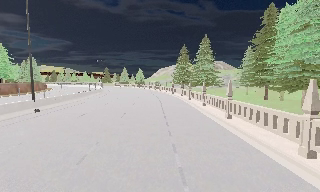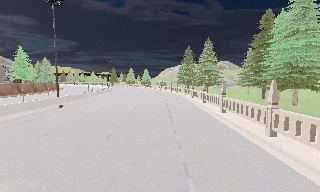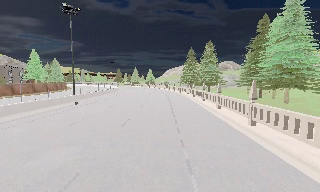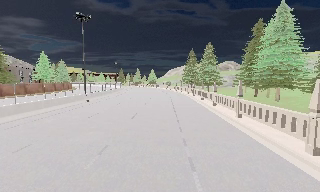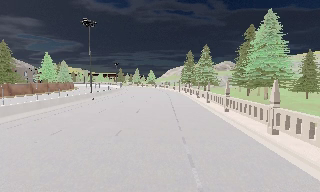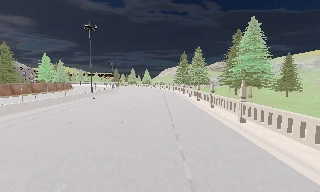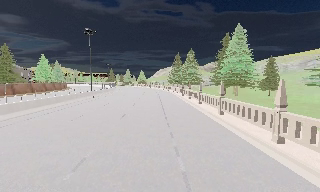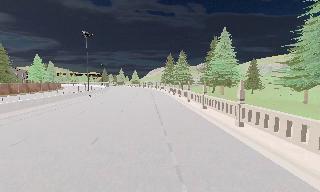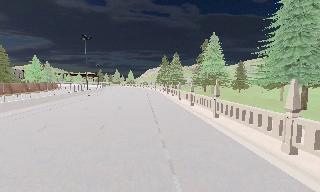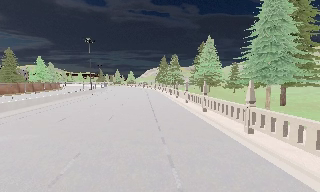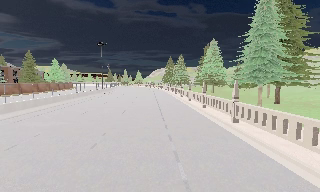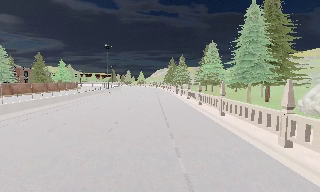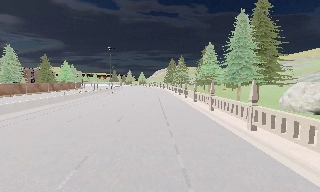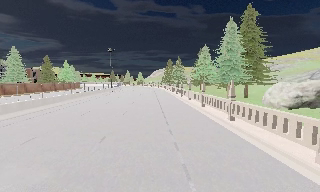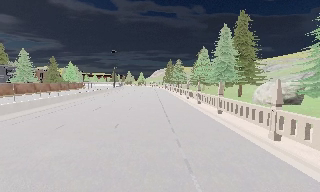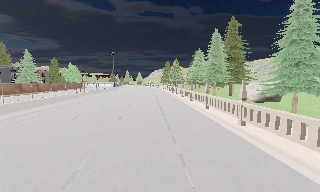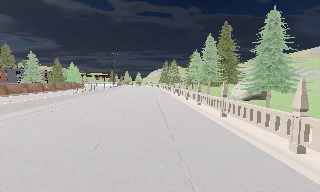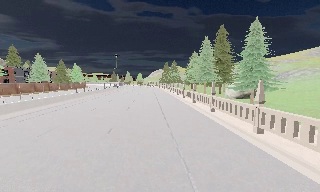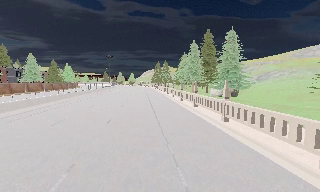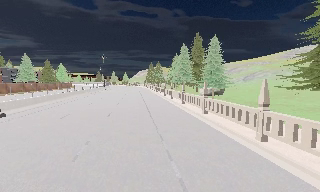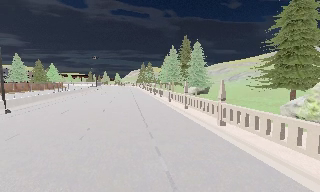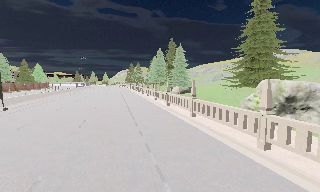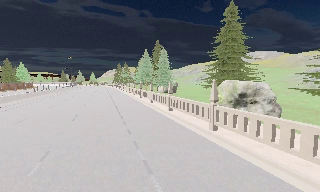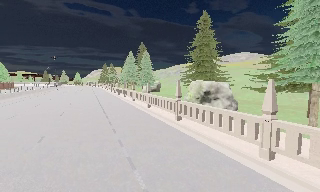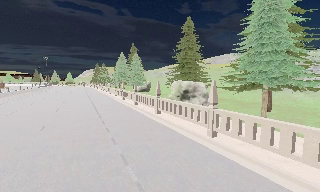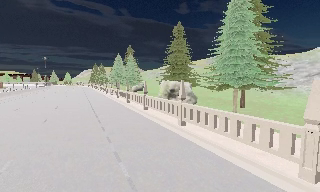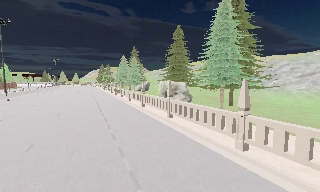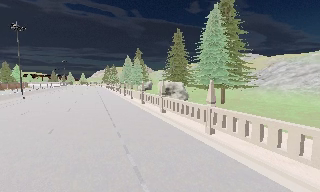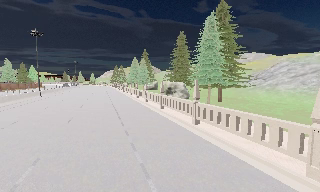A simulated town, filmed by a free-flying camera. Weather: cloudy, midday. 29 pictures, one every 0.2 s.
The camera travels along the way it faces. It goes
backward.
0.0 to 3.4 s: The camera travels backward, about 40 m, so what stands in front gets smaller.
3.4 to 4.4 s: The camera swings to its right by about 15 degrees, and the scene slides to the left. It travels backward, about 12 m, so what stands in front gets smaller.
4.4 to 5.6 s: The camera travels backward and to its right, about 14 m, so what stands in front gets smaller.
The film runs backward here.
